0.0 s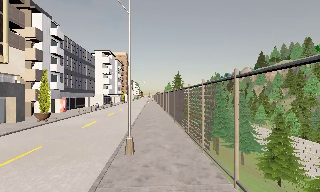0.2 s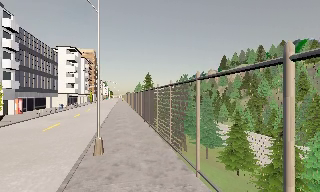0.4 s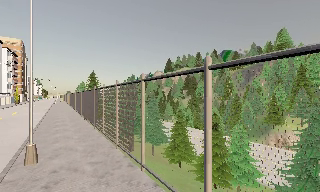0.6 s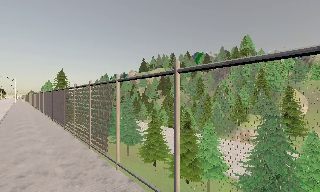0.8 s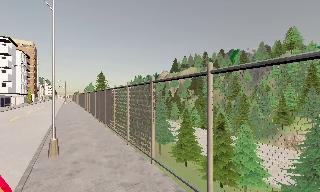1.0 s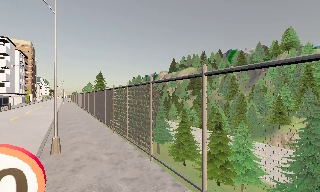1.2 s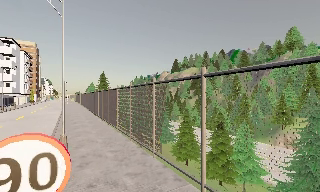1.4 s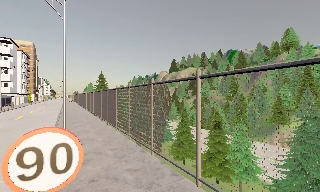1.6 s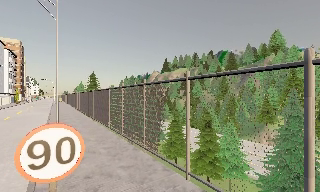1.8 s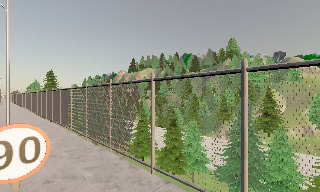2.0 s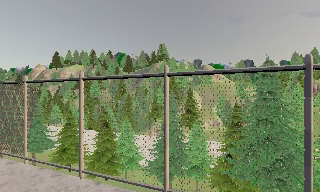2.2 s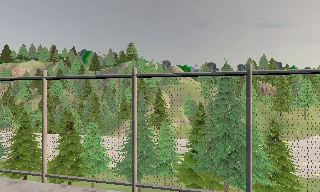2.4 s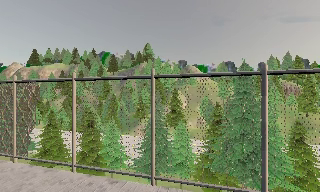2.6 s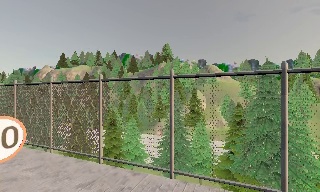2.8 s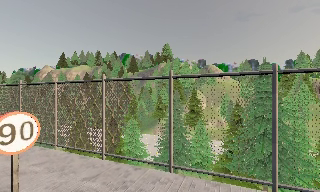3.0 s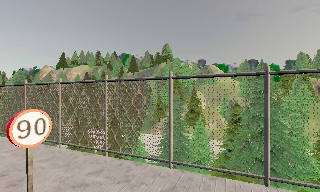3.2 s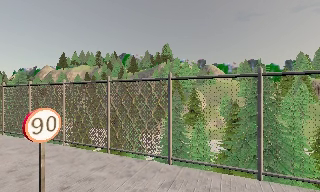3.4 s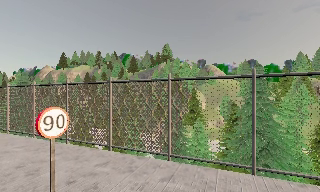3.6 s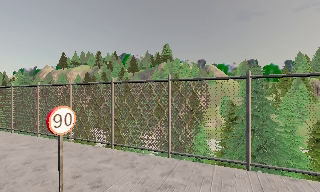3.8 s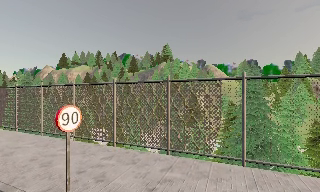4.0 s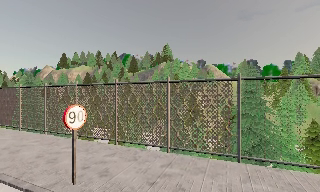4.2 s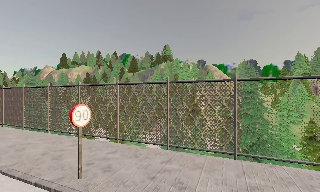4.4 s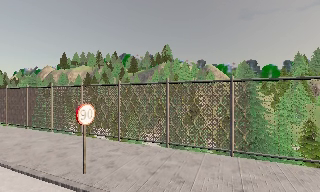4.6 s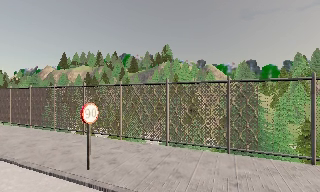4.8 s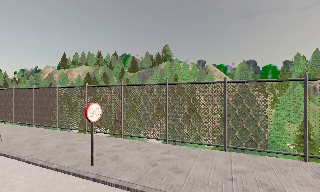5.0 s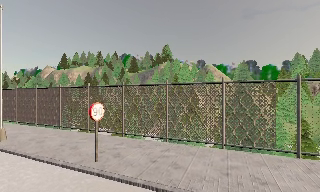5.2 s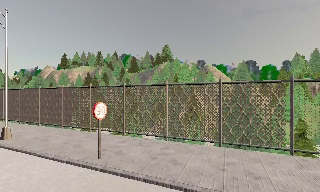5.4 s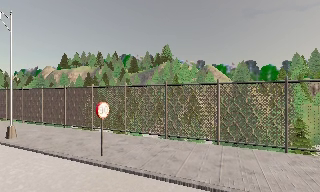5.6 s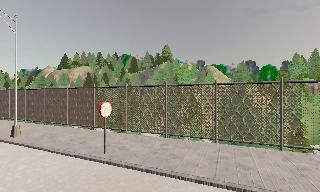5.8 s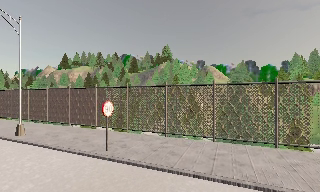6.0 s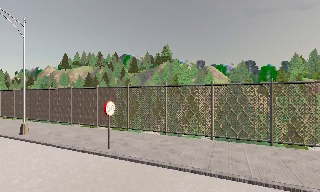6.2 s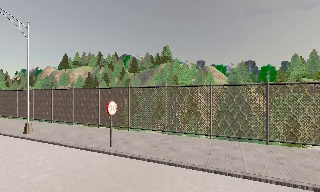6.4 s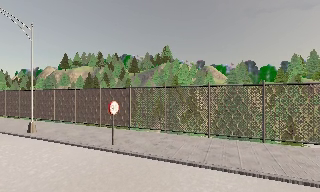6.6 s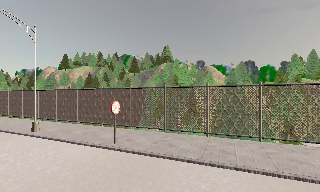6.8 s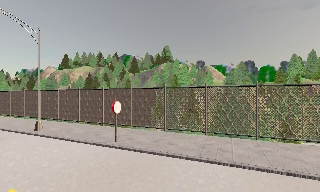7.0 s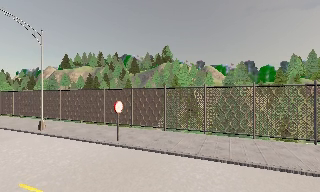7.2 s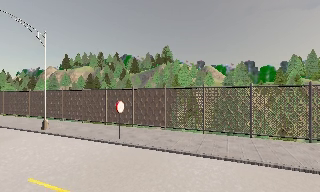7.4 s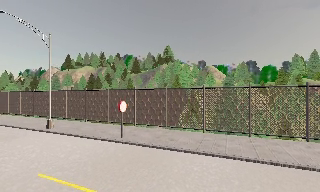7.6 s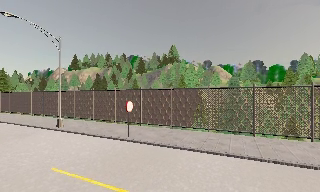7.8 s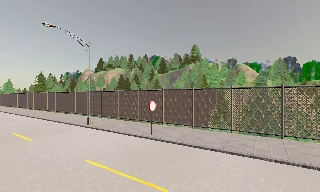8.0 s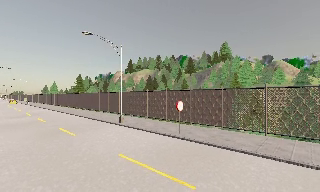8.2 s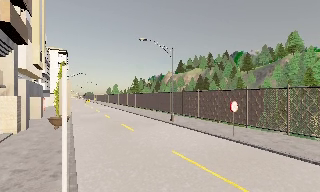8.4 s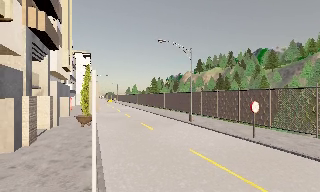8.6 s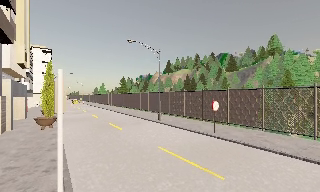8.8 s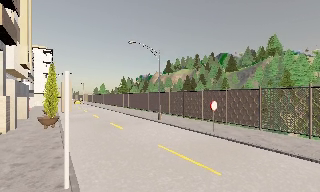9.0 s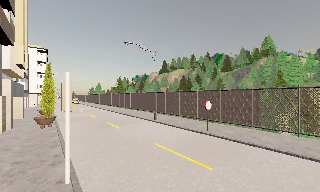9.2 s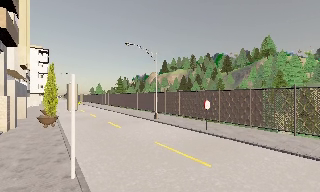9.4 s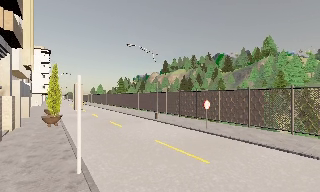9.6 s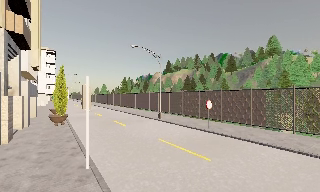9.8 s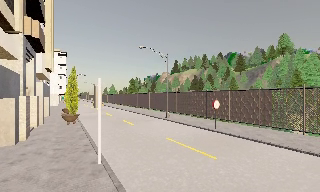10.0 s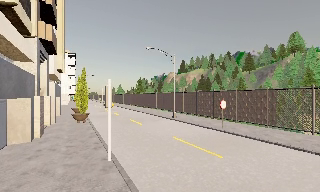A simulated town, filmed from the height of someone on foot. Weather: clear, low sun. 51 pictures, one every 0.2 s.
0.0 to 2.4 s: The camera pans to its right, which is clockwise from overhead, by about 70 degrees. It travels backward, about 3.5 m.
2.4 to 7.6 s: The camera travels backward, about 8 m, so what stands in front gets smaller.
7.6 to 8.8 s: The scene slides to the right, as the camera pans about 30 degrees to its left. It travels backward, about 1.5 m.
8.8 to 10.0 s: The camera travels backward, about 1.5 m, so what stands in front gets smaller.
The film runs backward here.
